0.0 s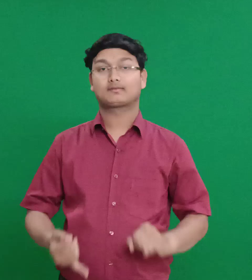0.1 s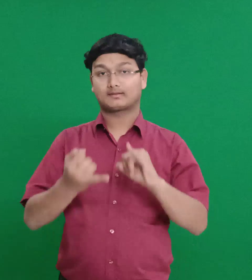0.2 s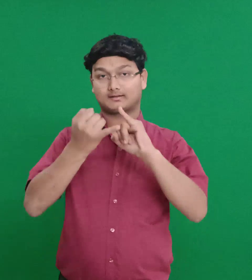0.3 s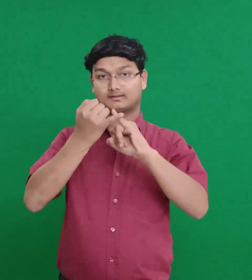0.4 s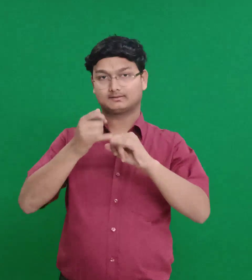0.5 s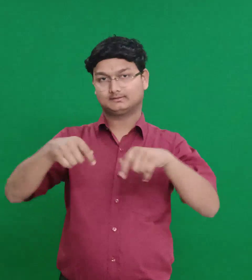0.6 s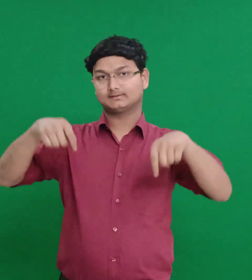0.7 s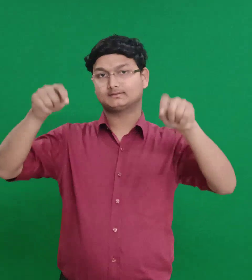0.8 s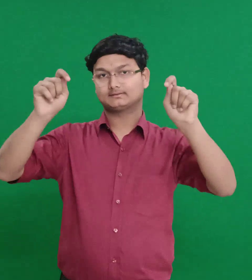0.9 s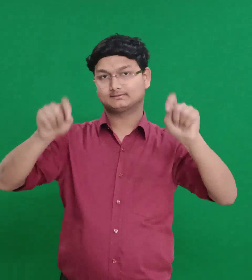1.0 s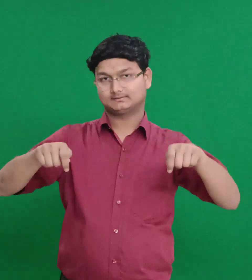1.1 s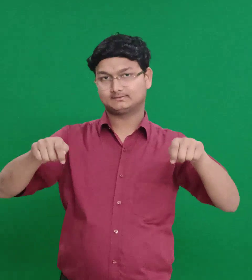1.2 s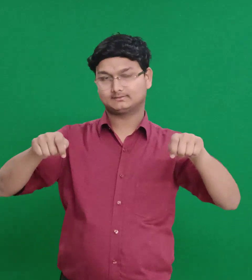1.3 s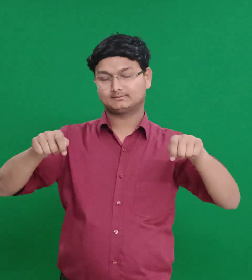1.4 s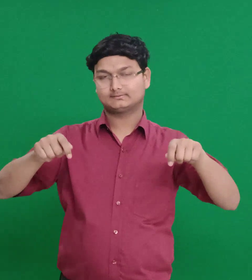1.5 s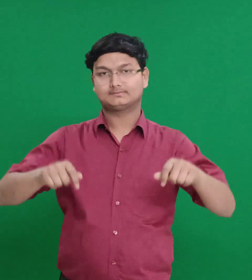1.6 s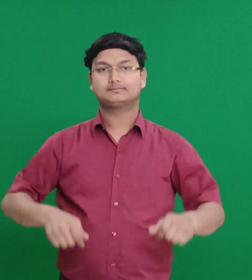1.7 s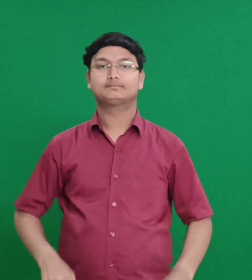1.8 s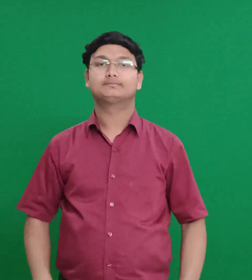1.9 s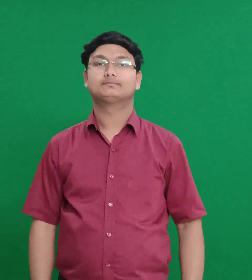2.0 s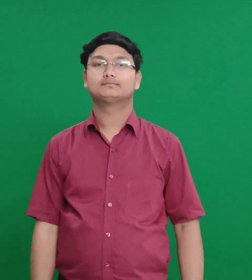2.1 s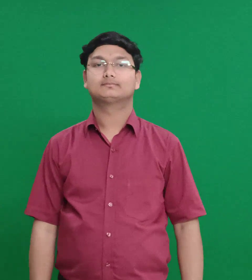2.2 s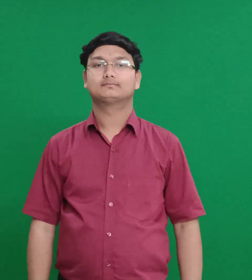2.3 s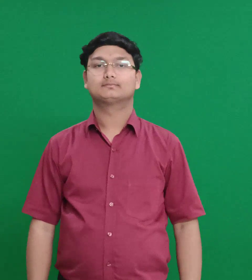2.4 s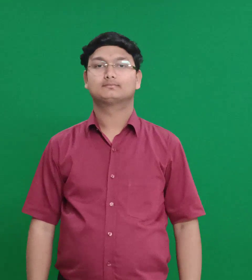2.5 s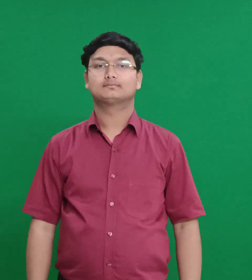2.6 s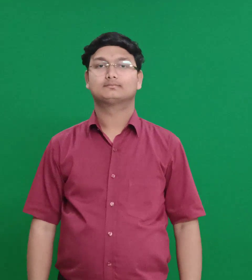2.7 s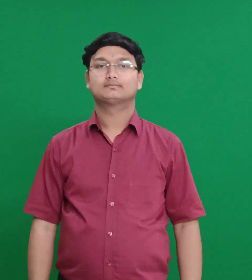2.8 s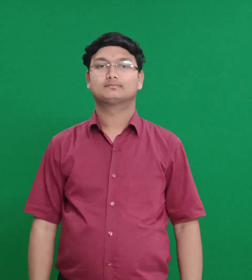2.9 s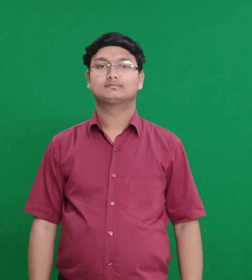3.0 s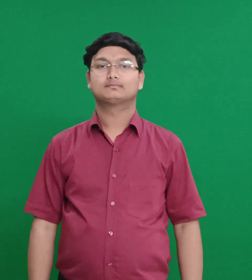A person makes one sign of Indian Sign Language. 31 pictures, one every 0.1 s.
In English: shephatiah
